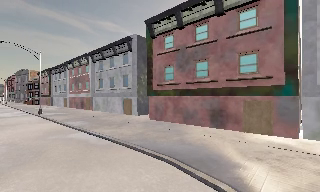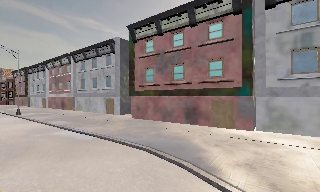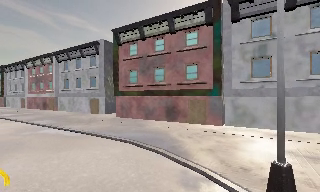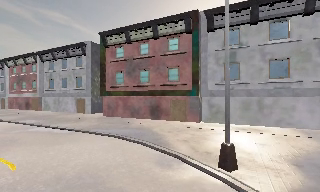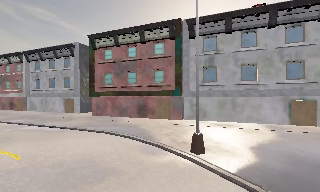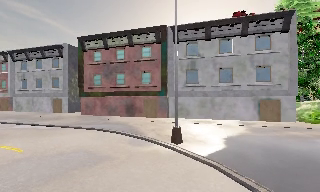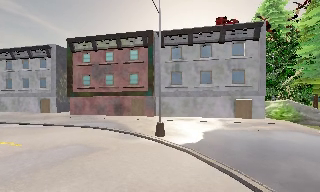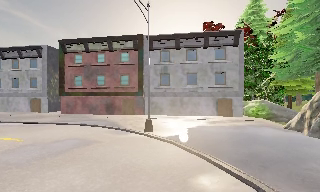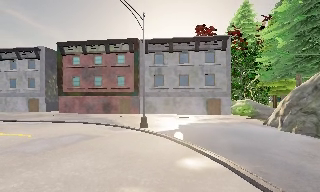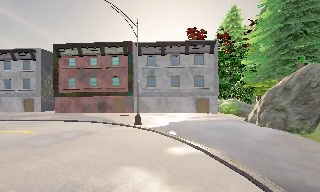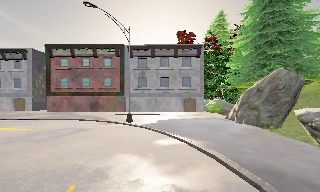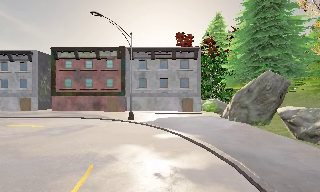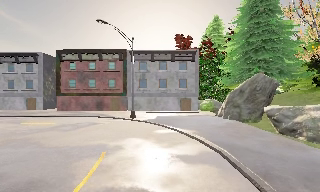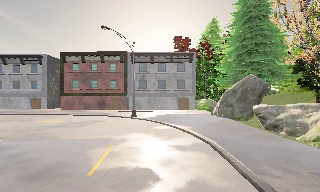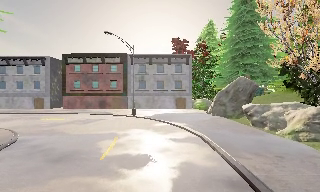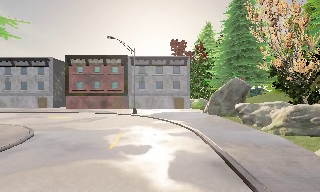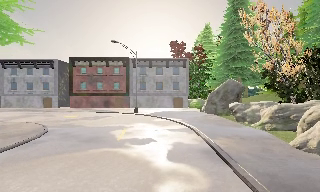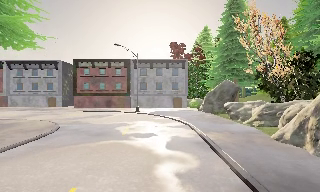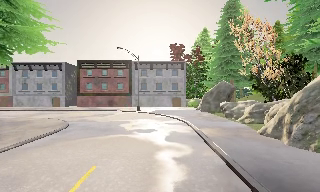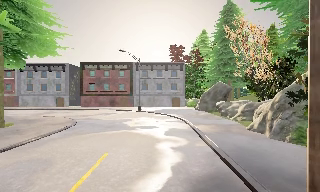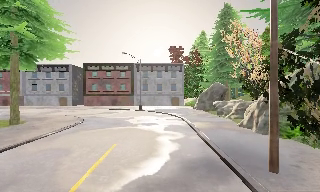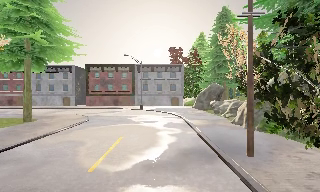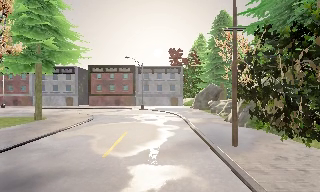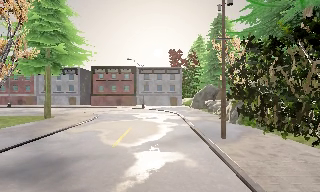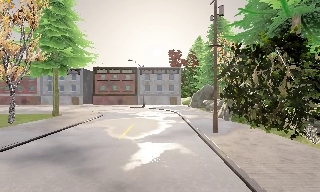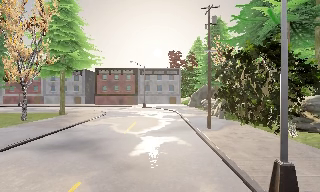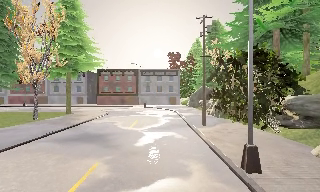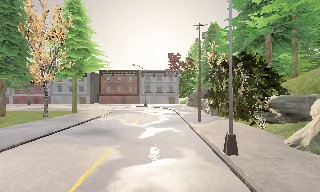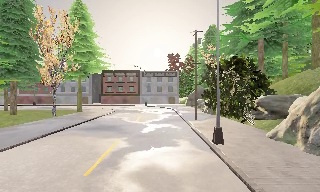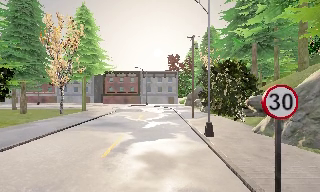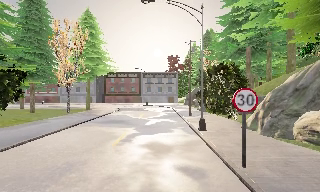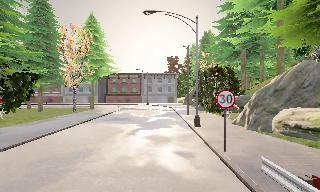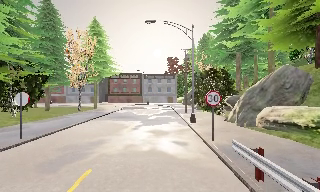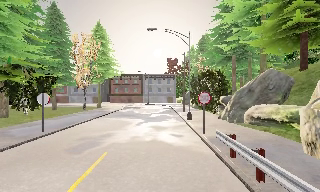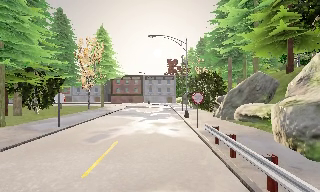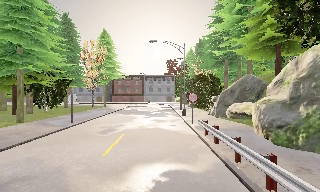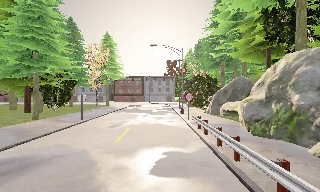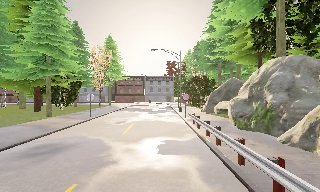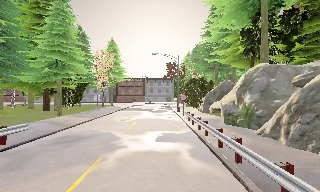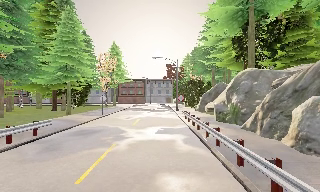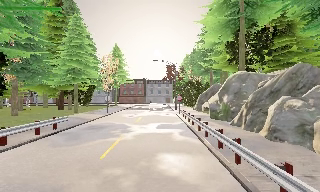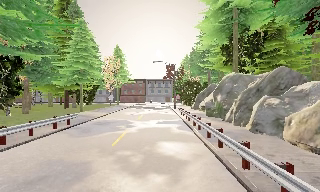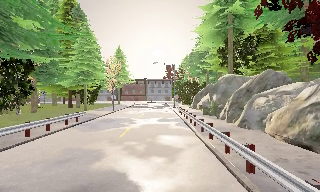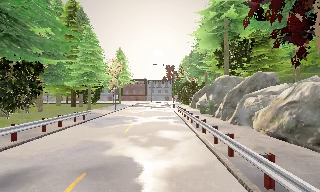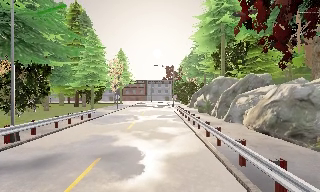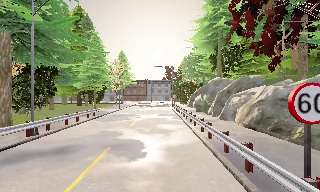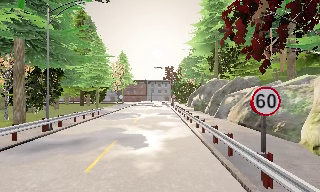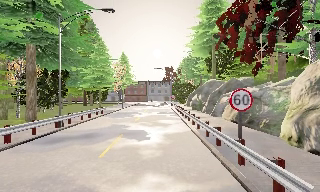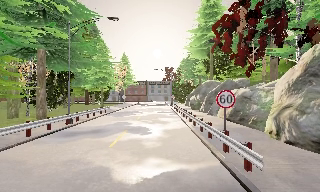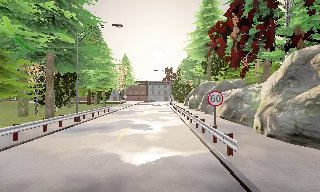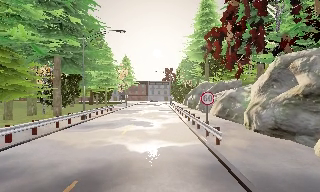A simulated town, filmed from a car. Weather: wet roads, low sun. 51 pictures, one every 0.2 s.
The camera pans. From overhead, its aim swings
clockwise.
The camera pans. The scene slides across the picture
to the left.
0.0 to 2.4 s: The camera pans to its right, which is clockwise from overhead, by about 40 degrees. It travels backward, about 14 m.
2.4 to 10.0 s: The camera travels backward, about 50 m, so what stands in front gets smaller.
The film runs backward here.
